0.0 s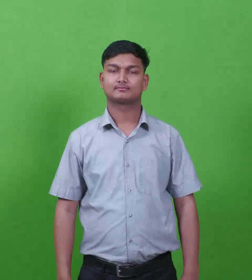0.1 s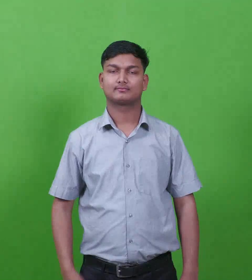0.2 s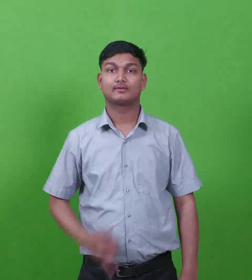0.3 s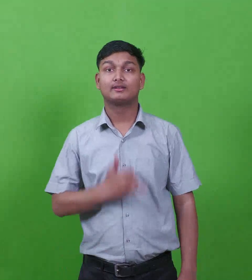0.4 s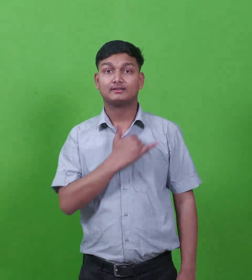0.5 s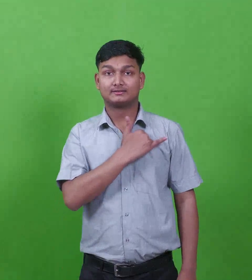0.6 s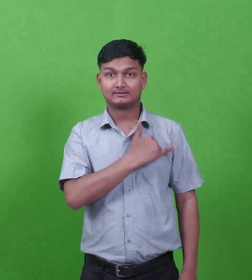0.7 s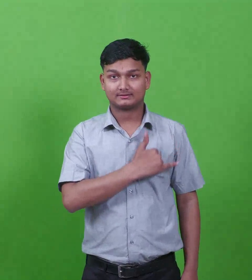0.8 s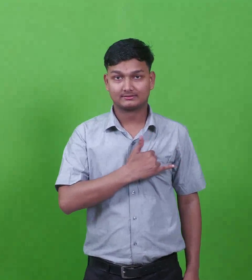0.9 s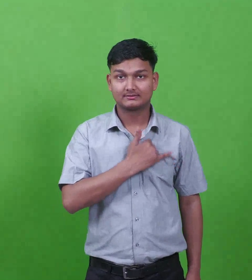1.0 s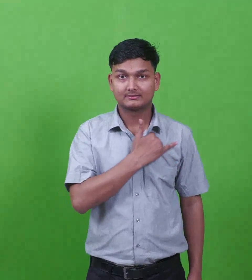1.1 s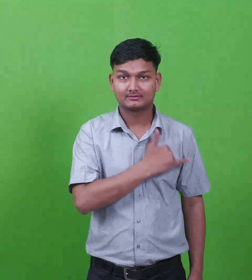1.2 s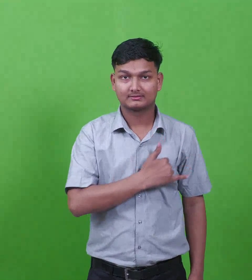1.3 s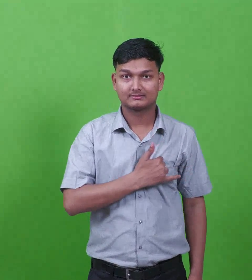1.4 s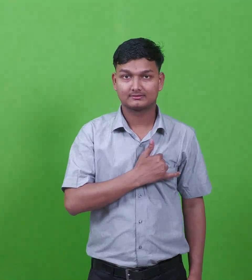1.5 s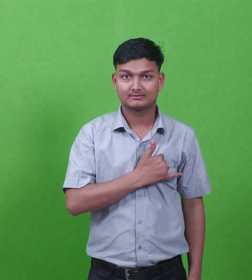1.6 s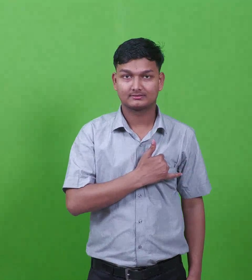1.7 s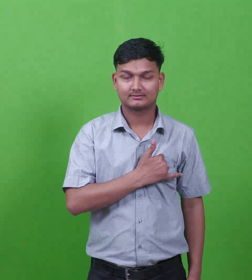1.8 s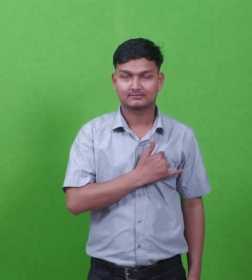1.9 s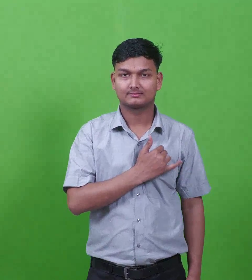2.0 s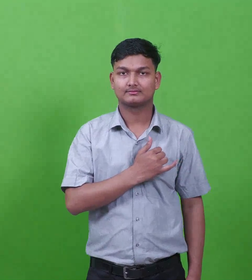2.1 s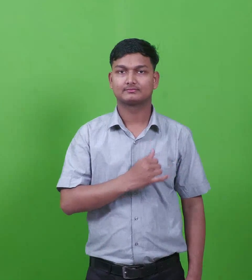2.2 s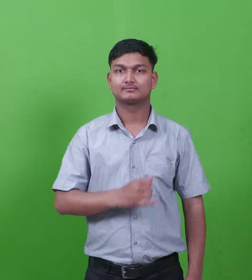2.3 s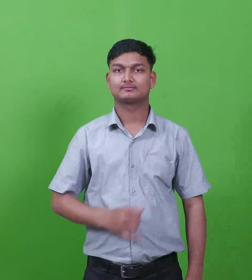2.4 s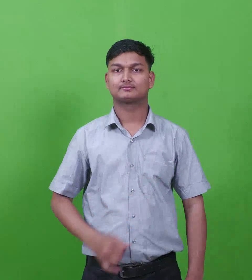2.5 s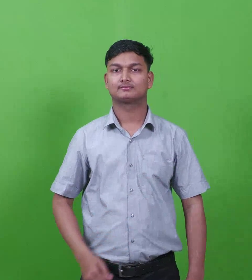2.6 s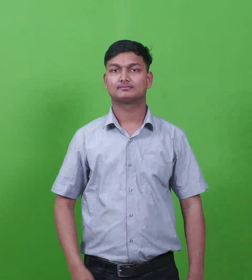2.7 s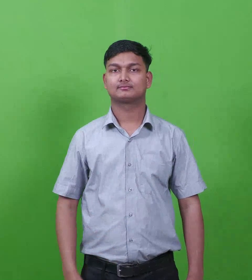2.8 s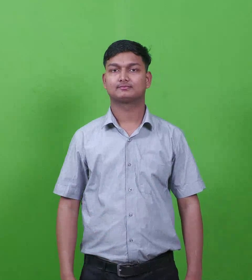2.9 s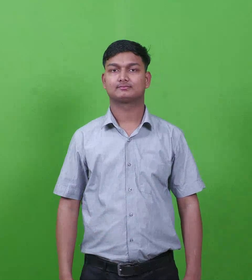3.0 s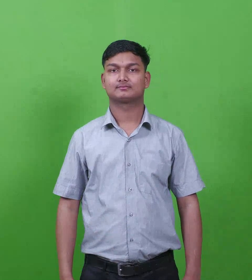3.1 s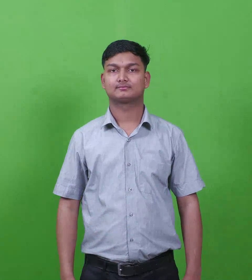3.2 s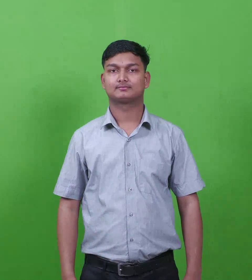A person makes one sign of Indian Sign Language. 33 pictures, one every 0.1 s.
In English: epheain
